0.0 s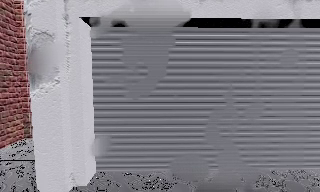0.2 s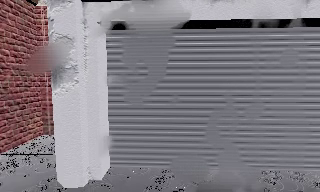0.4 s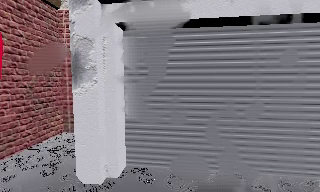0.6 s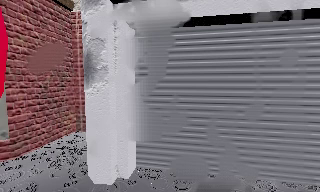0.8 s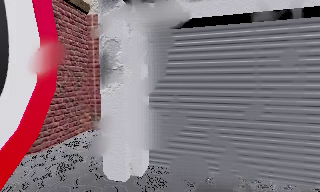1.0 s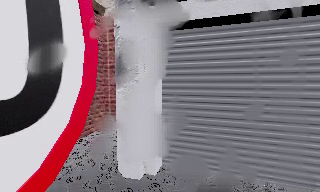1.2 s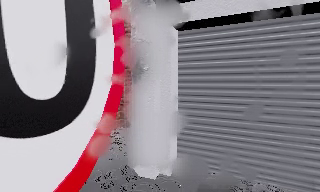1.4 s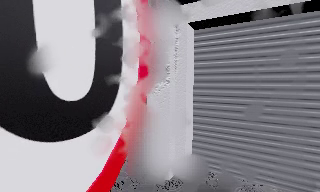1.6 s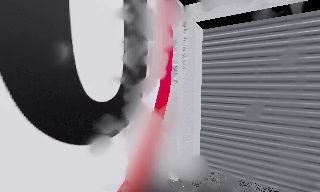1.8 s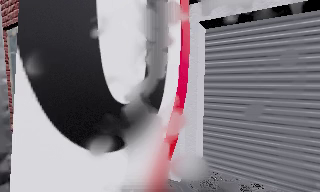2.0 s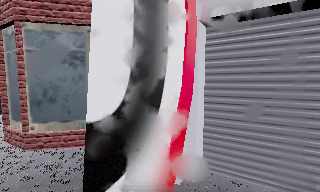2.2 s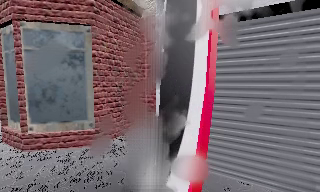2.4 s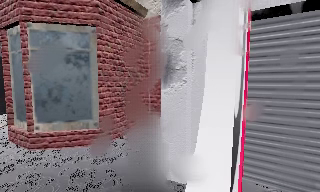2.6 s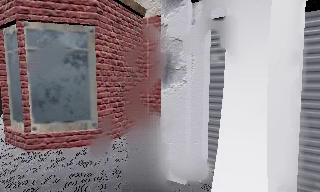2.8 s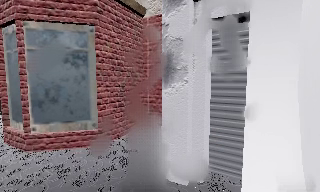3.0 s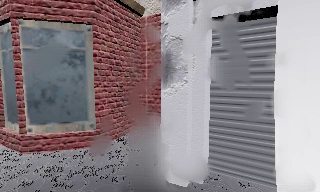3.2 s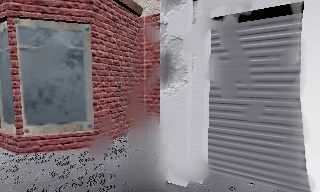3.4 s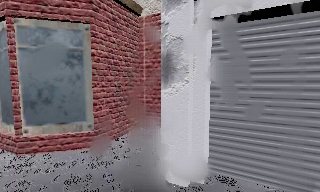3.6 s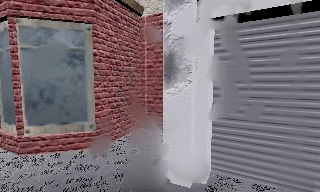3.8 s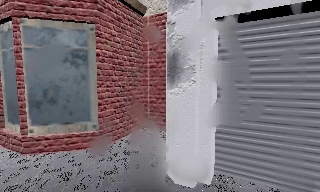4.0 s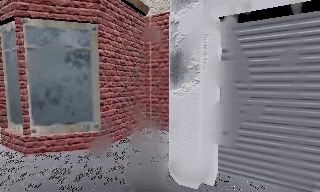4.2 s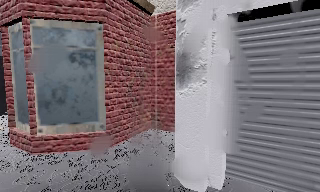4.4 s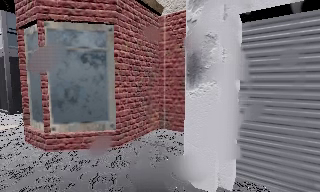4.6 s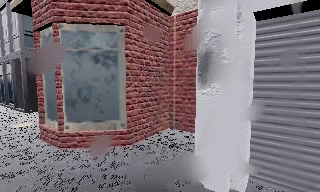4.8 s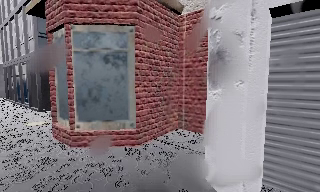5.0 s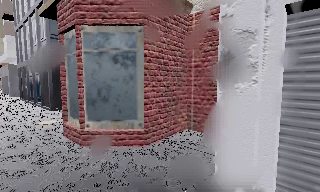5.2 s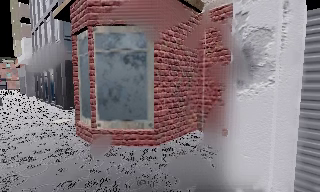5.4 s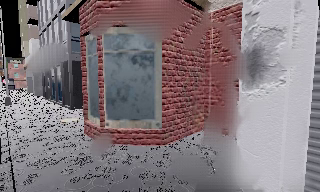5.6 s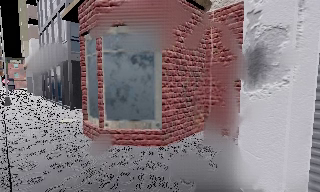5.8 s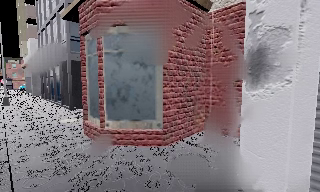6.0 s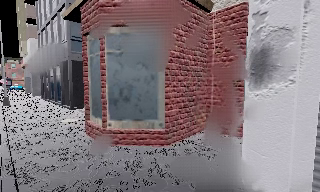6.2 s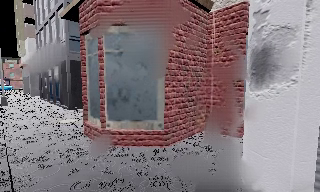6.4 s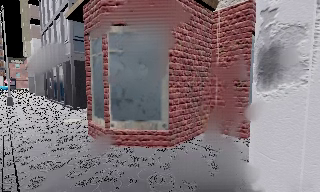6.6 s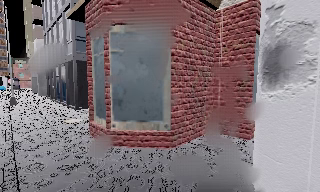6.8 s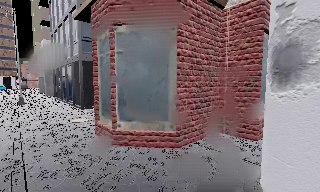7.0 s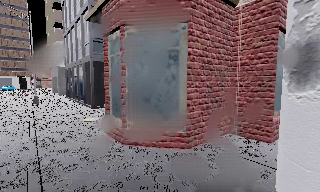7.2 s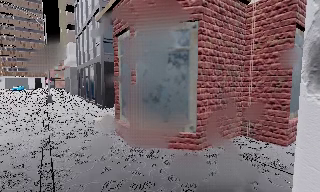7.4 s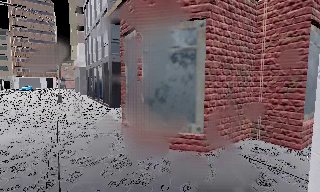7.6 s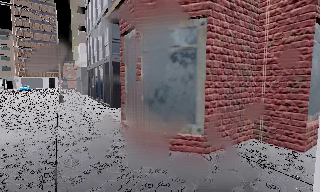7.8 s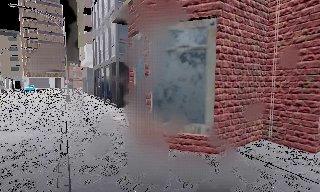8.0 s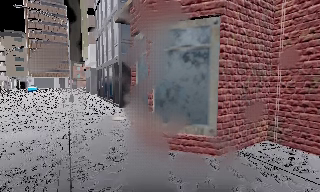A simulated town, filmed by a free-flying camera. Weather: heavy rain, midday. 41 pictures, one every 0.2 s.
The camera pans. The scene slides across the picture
to the right.
The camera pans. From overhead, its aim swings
counterclockwise.
0.0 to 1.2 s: The scene slides to the right, as the camera pans about 25 degrees to its left.
1.2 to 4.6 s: The camera swings to its left by about 10 degrees, and the scene slides to the right. It travels to its left, about 0.5 m, so close, fixed things drift to the right.
4.6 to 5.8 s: The camera swings to its left by about 10 degrees, and the scene slides to the right.
5.8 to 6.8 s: The camera shifts only a little, or ends up much as it began.
6.8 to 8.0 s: The camera pans to its left, which is counterclockwise from overhead, by about 10 degrees.
The film runs forward here.
